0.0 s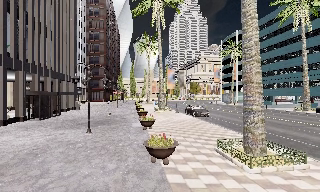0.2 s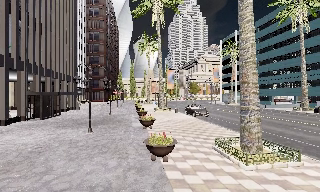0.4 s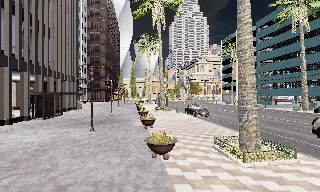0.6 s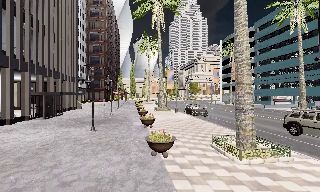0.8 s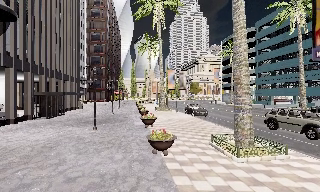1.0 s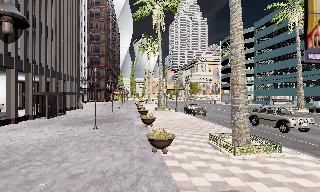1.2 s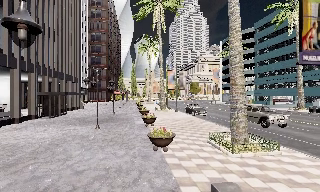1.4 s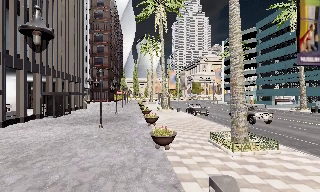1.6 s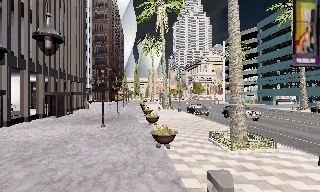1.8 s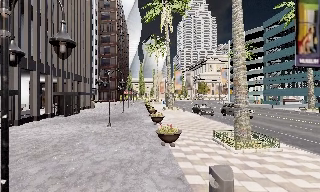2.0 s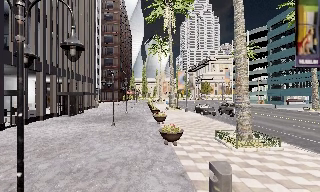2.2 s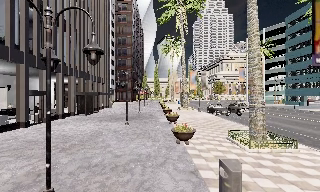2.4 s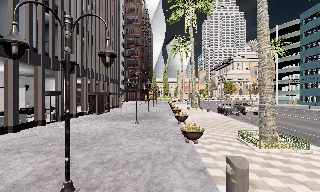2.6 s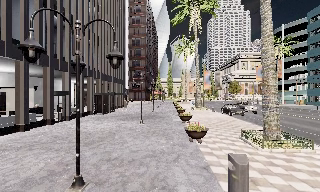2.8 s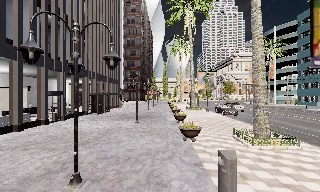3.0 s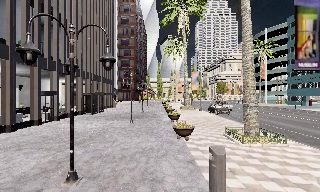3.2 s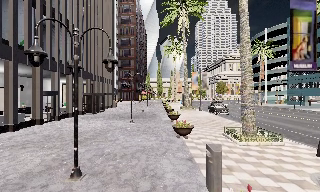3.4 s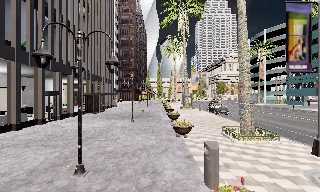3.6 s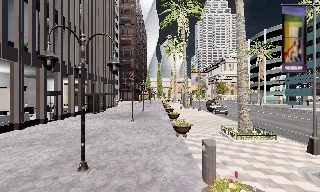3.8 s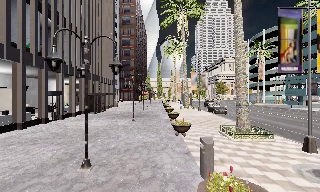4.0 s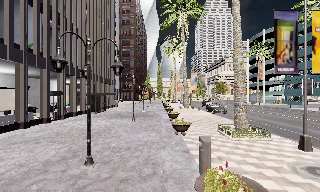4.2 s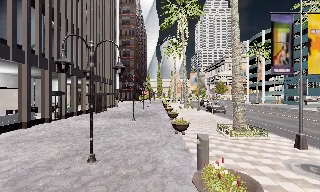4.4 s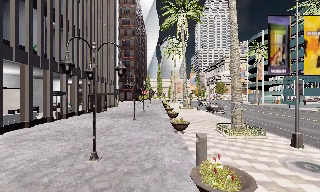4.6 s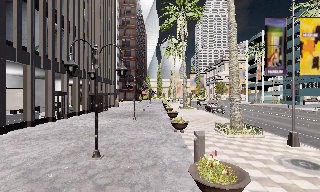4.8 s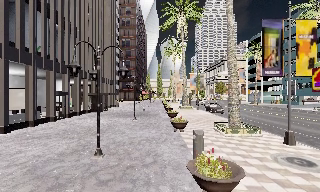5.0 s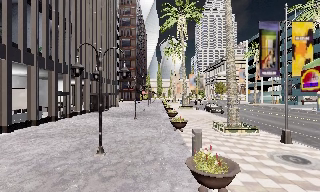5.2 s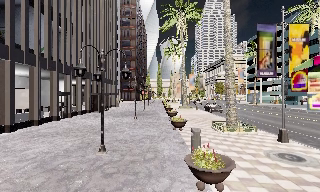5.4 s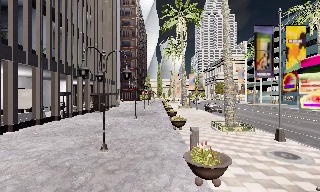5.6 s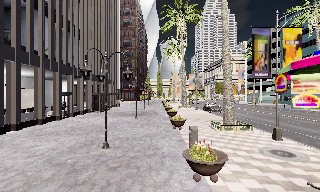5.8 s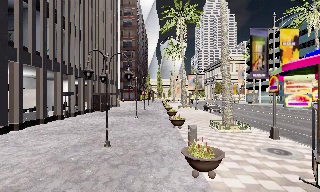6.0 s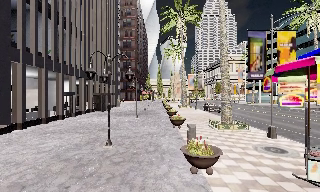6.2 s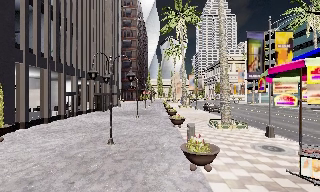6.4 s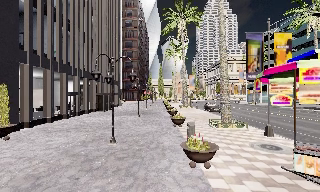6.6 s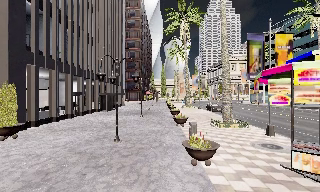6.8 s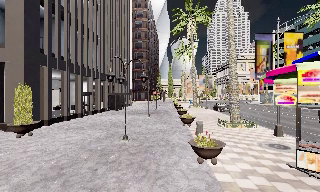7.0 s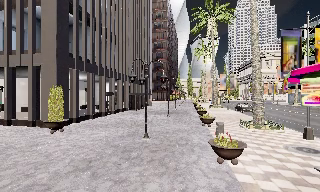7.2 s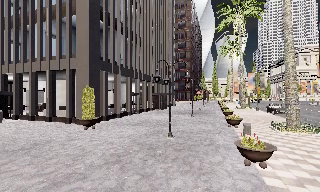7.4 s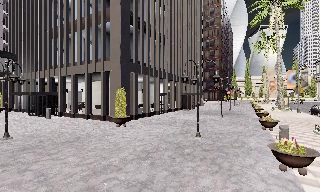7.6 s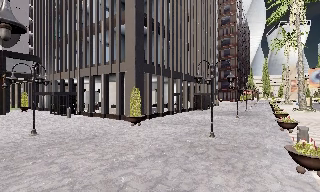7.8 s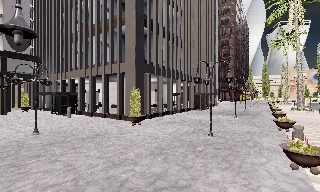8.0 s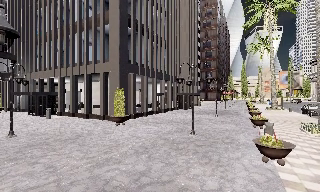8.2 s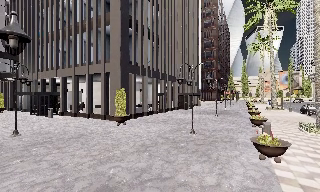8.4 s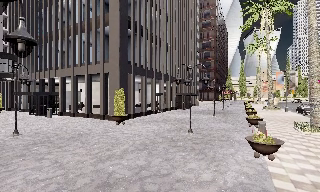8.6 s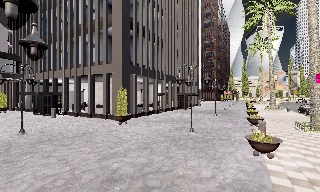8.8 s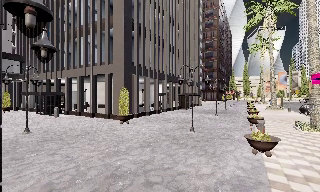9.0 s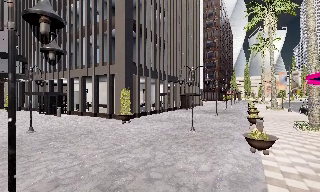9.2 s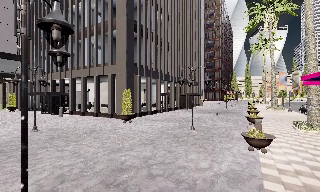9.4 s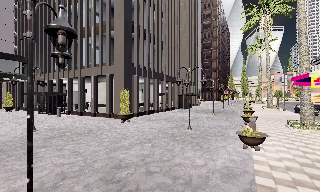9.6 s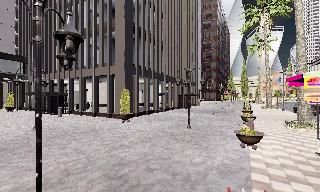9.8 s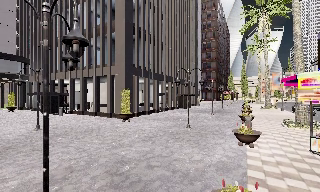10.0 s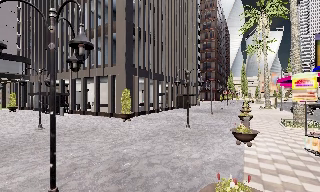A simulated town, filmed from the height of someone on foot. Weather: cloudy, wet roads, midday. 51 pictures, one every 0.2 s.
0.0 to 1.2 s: The camera travels backward, about 1.5 m, so what stands in front gets smaller.
1.2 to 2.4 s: The camera swings to its left by about 10 degrees, and the scene slides to the right. It travels backward, about 1.5 m, so what stands in front gets smaller.
2.4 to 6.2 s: The camera travels backward, about 4 m, so what stands in front gets smaller.
6.2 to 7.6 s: The camera pans to its left, which is counterclockwise from overhead, by about 35 degrees. It travels backward, about 1.5 m.
7.6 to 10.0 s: The camera travels backward, about 2.5 m, so what stands in front gets smaller.
The film runs backward here.
